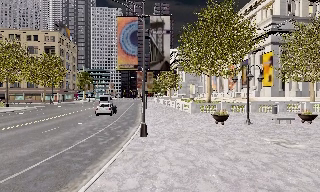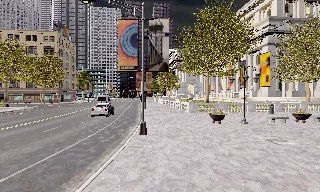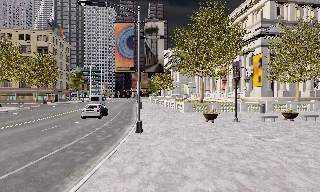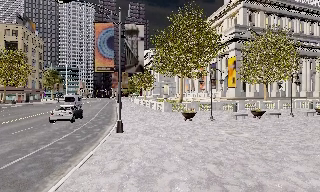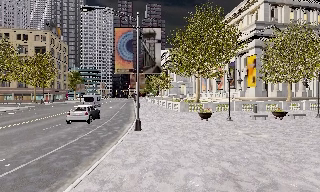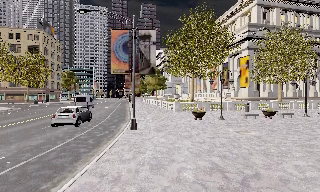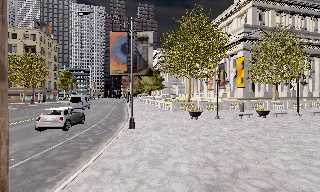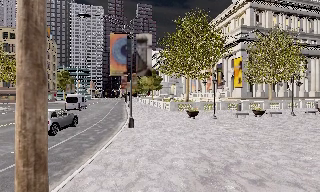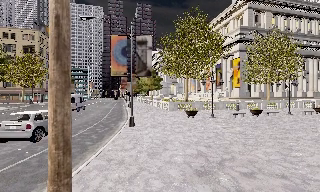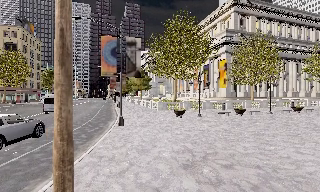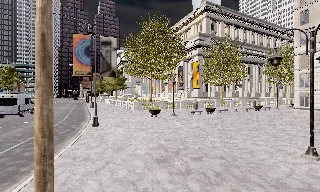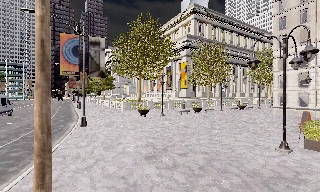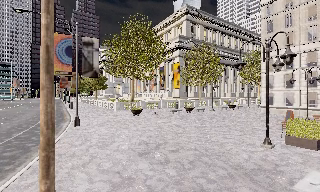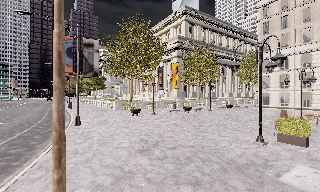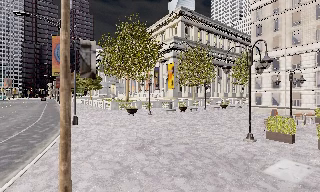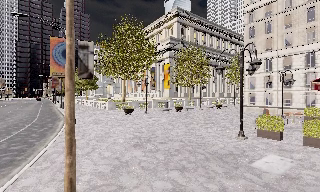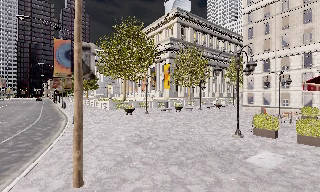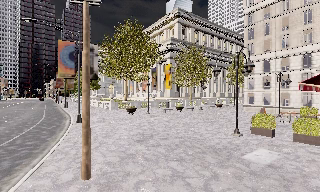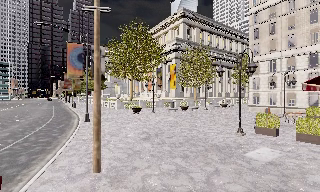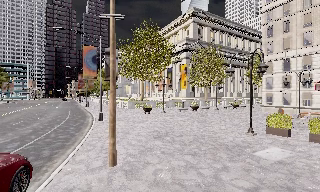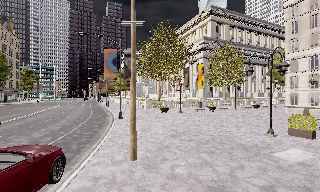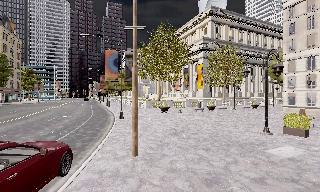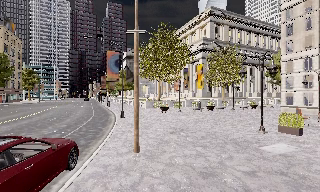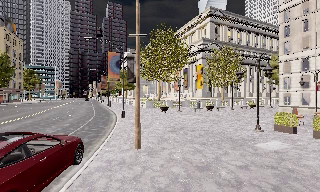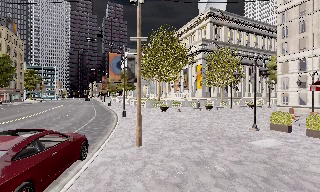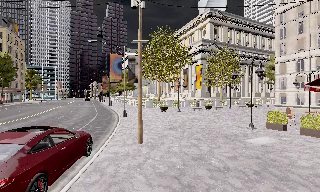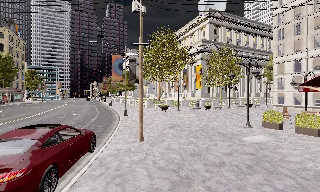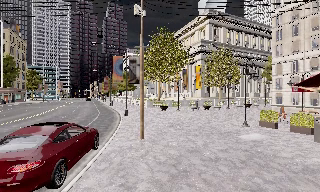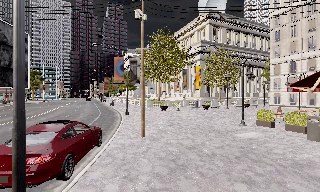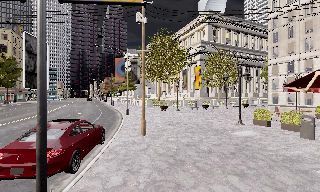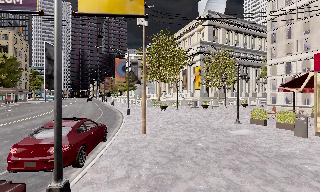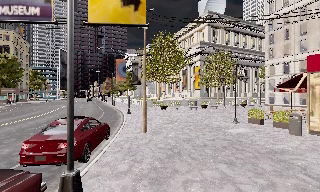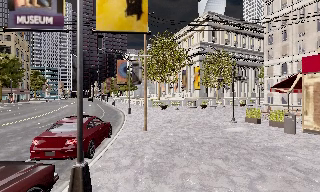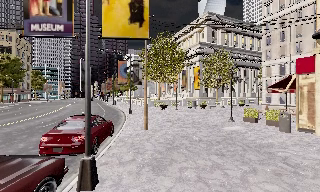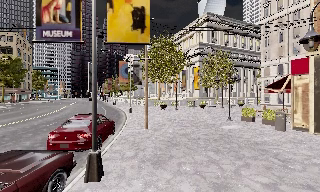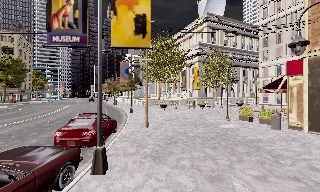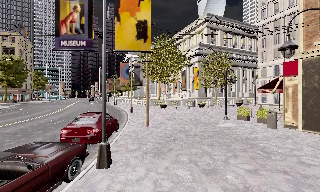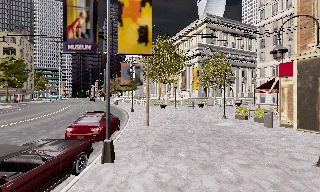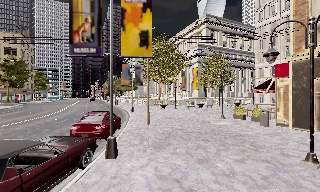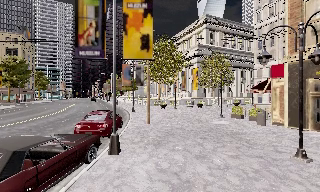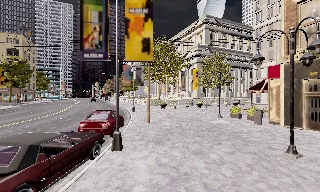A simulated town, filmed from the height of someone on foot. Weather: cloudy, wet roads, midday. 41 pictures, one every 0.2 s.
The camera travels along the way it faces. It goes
backward.
0.0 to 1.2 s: The camera travels backward, about 2 m, so what stands in front gets smaller.
1.2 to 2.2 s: The camera swings to its right by about 15 degrees, and the scene slides to the left. It travels backward, about 2 m, so what stands in front gets smaller.
2.2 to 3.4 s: The camera travels backward, about 2 m, so what stands in front gets smaller.
3.4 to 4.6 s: The camera pans to its left, which is counterclockwise from overhead, by about 10 degrees. It travels backward, about 2 m, so what stands in front gets smaller.
4.6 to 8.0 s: The camera travels backward, about 6 m, so what stands in front gets smaller.
The film runs backward here.
